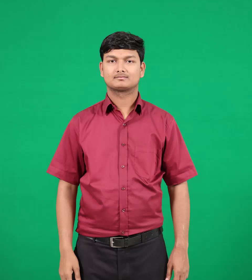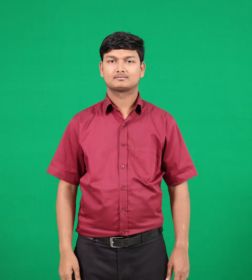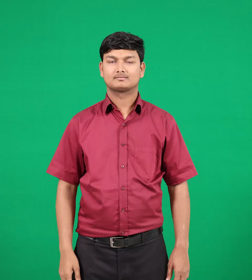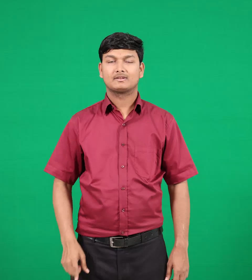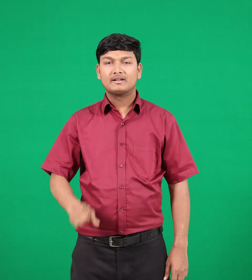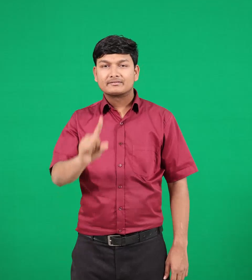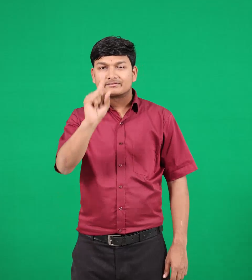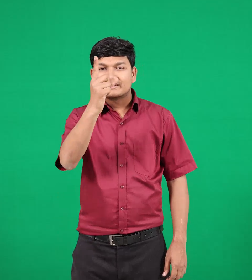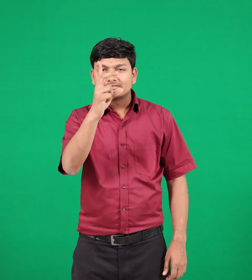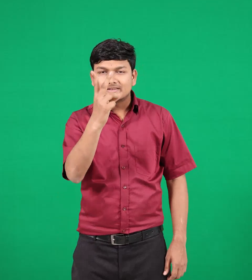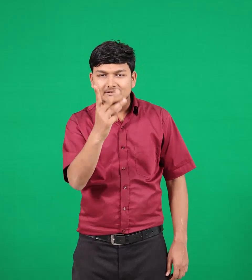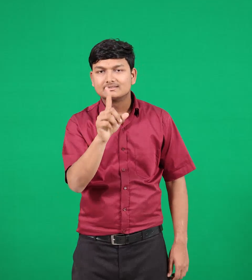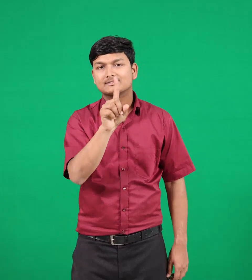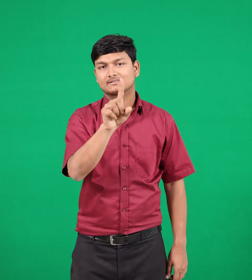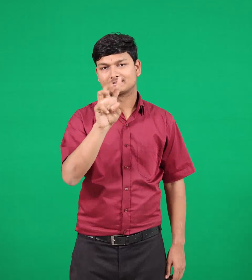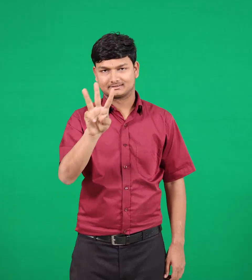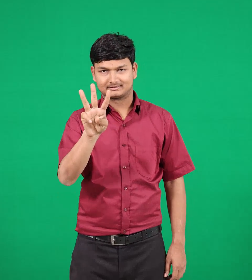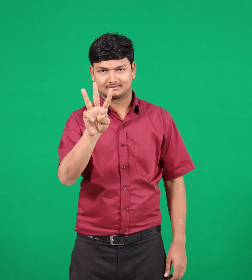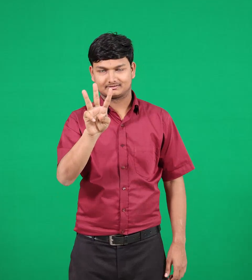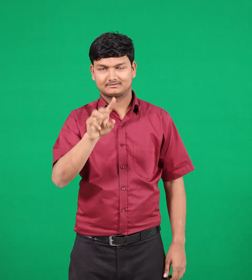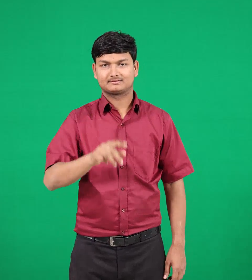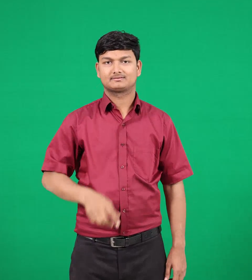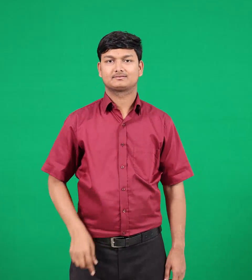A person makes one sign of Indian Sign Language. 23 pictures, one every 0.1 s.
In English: thirteenth
